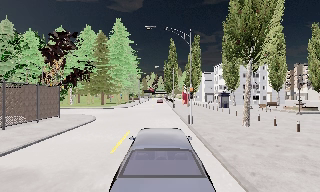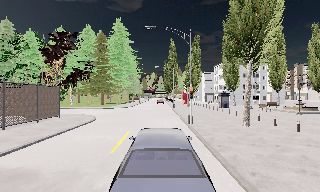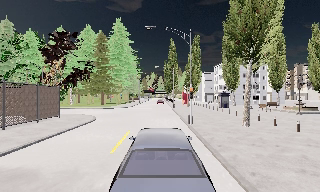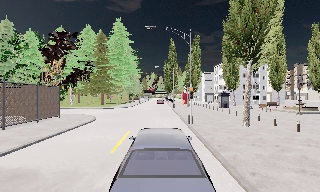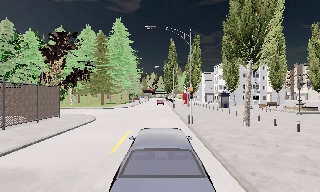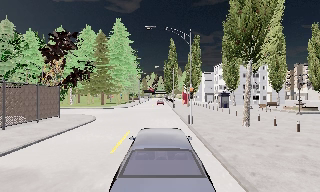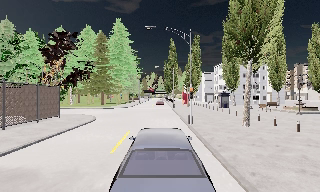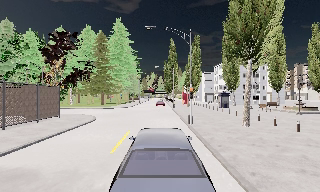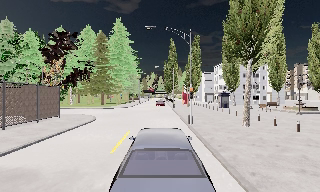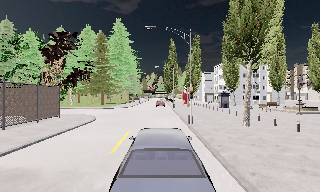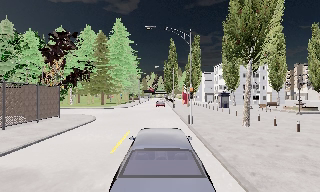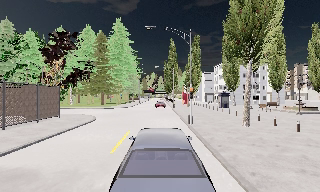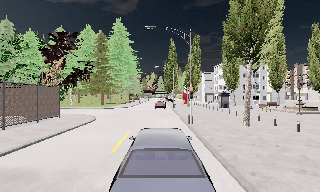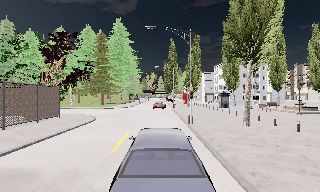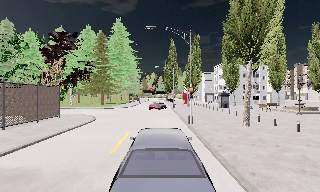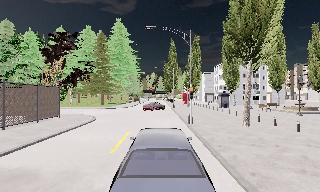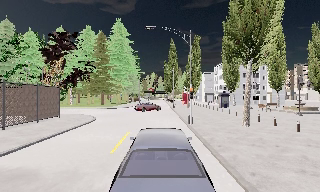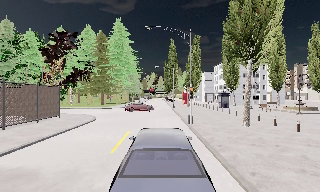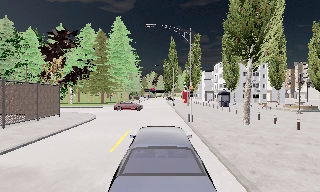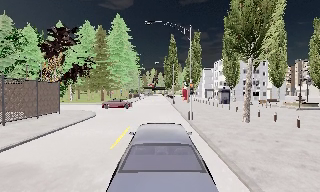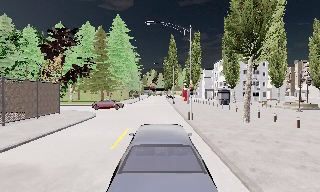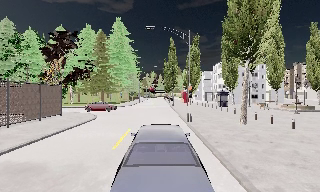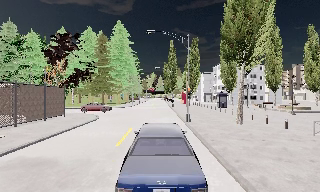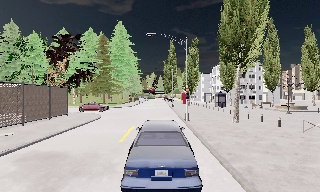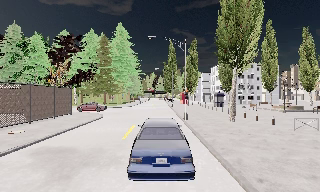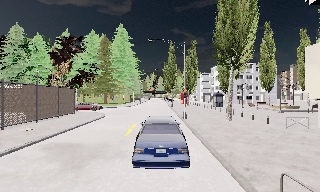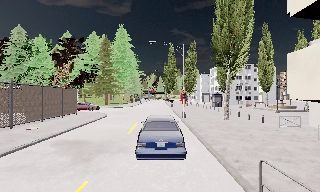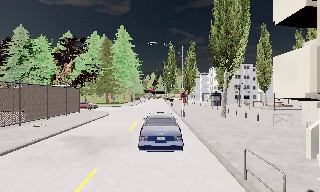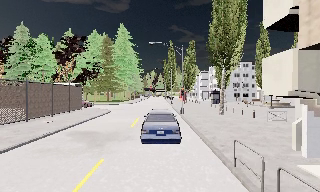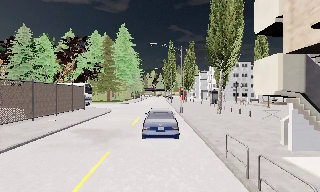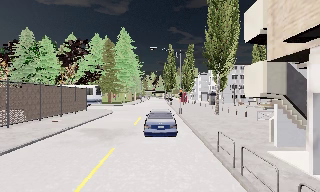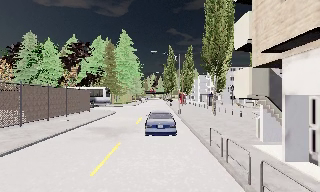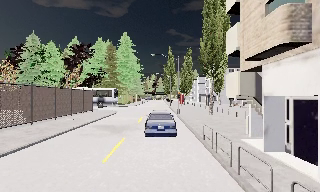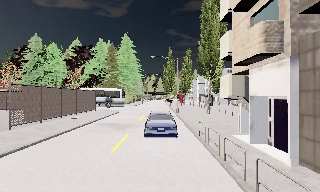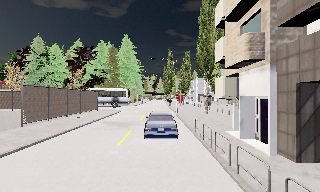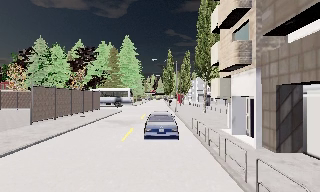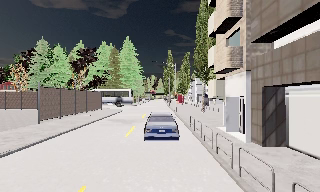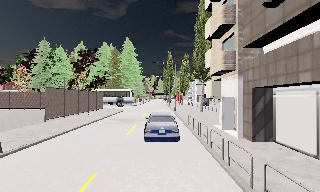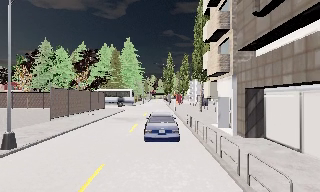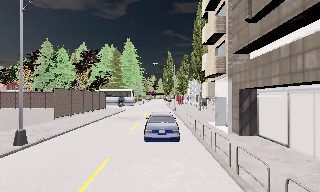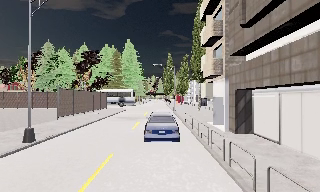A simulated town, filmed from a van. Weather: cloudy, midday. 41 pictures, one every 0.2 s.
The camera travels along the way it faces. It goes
backward.
0.0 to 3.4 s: The camera keeps its place and its aim.
3.4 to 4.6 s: The camera travels backward, about 1.5 m, so what stands in front gets smaller. It gains speed.
4.6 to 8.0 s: The camera travels backward, about 12 m, so what stands in front gets smaller.
The film runs backward here.
